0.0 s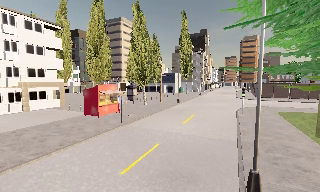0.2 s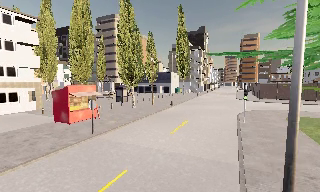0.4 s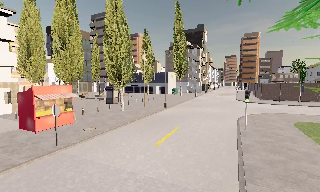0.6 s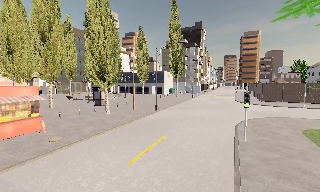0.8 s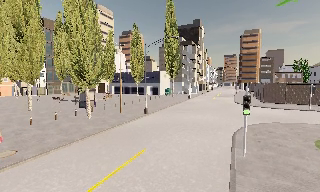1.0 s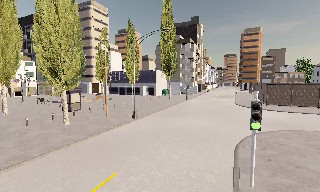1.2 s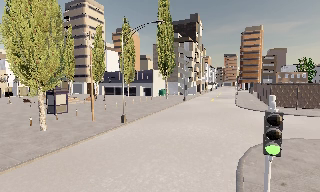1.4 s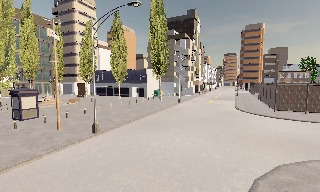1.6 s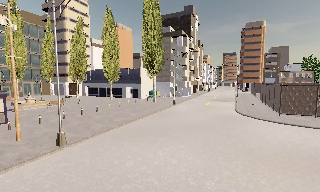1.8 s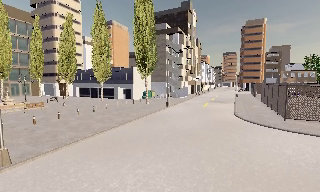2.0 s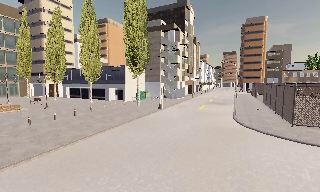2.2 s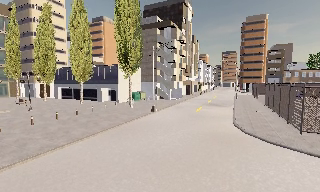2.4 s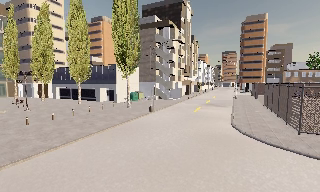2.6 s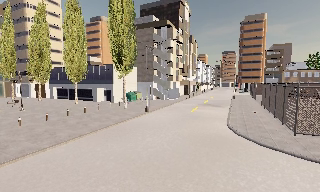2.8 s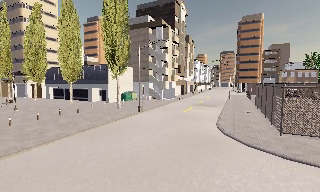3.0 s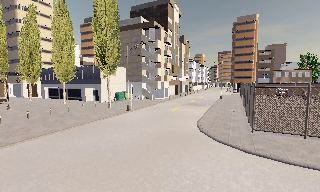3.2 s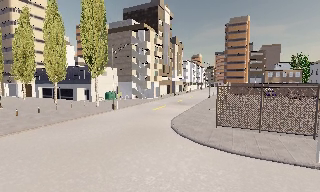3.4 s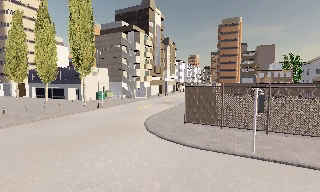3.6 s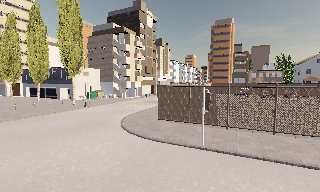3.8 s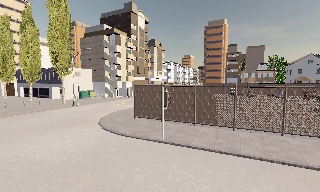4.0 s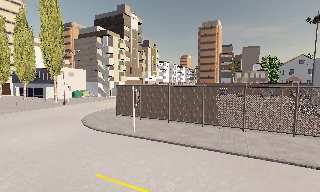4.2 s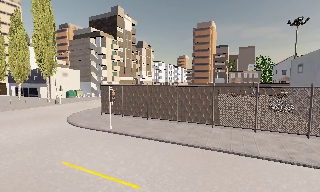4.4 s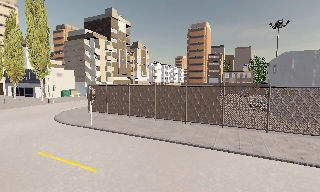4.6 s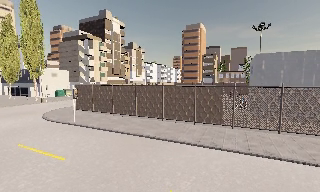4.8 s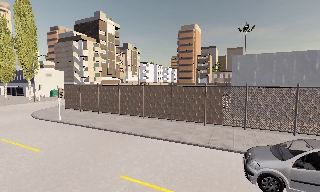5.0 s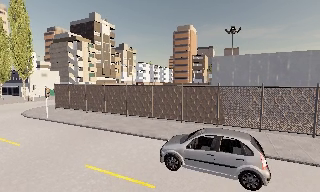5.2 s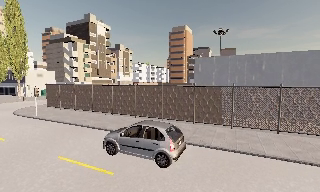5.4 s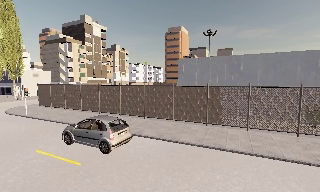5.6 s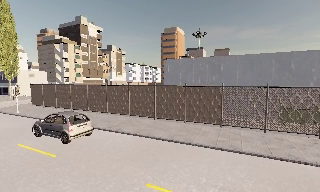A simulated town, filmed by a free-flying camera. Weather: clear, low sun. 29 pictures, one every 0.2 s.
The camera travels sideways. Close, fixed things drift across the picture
to the left.
0.0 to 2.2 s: The camera travels forward and to its right, about 25 m, so what stands in front looms larger.
2.2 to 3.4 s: The camera travels to its right, about 8 m, so close, fixed things drift to the left. It gains speed.
3.4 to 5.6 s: The camera travels to its right and backward, about 20 m, so close, fixed things drift to the left.
The film runs forward here.
